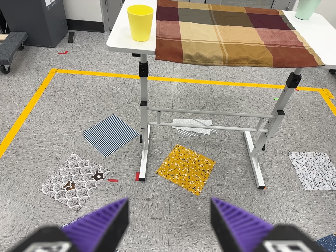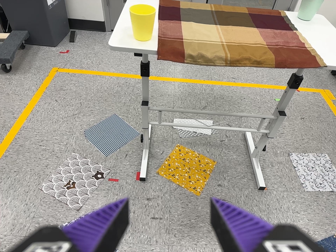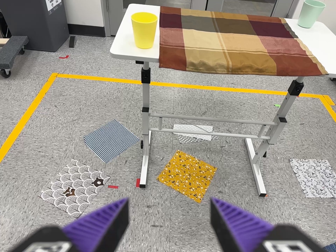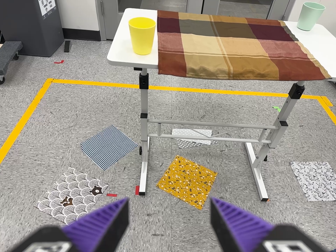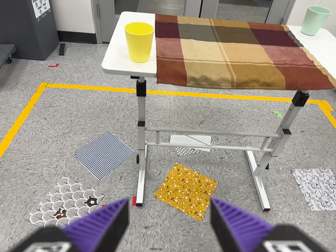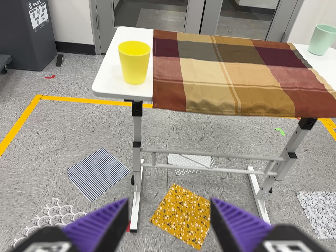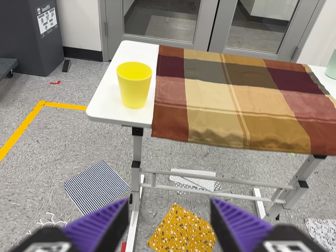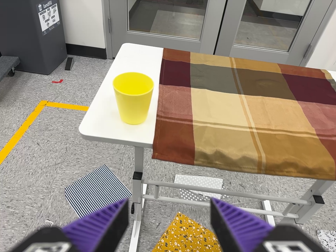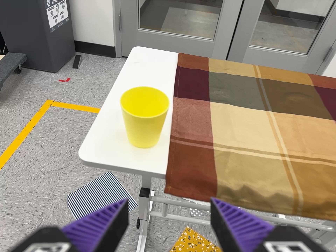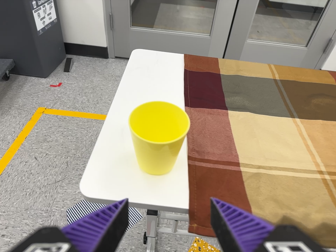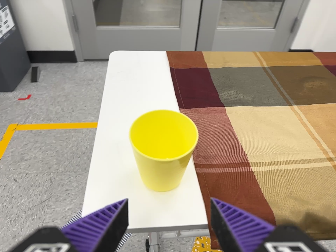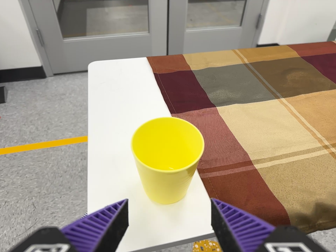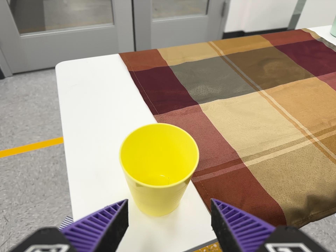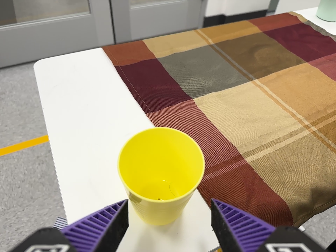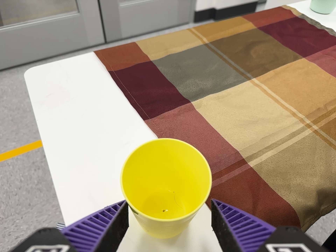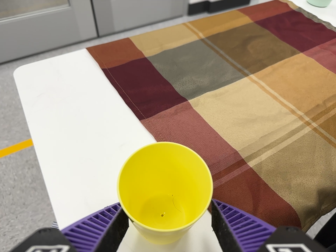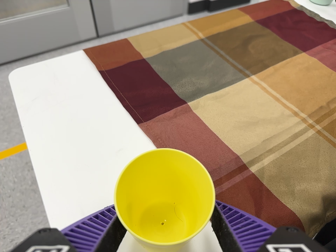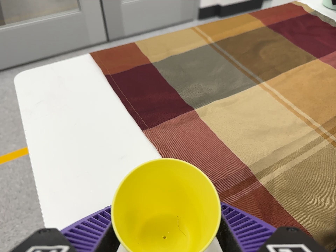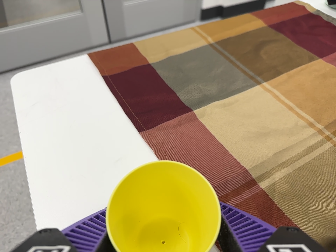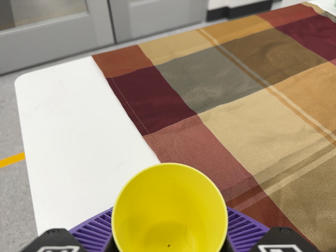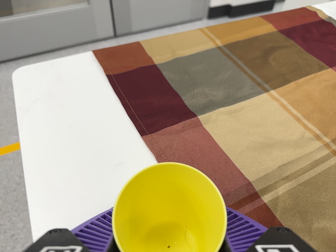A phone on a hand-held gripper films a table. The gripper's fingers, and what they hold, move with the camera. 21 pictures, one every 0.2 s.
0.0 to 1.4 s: The camera travels forward and toward the top of its view, about 32 cm, so what stands in front looms larger.
1.4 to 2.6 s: The camera pans to its right by about 20 degrees. It travels forward, to its left and toward the top of its view, about 30 cm, so what stands in front looms larger. It rolls about its line of sight by about 25 degrees, and the scene rotates counterclockwise.
2.6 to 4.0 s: The camera travels forward and toward the top of its view, about 7 cm, so what stands in front looms larger.
The film runs forward here.
